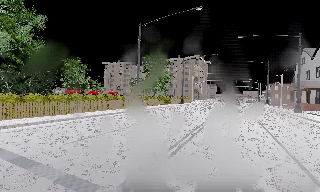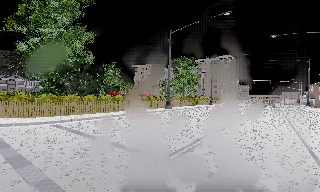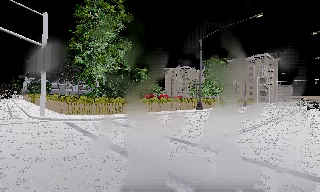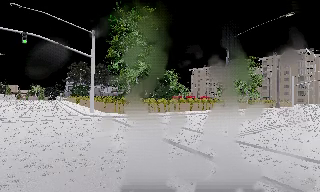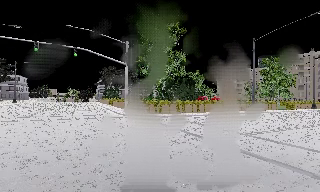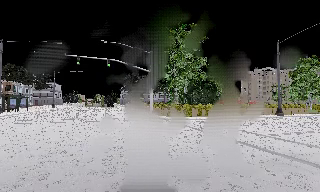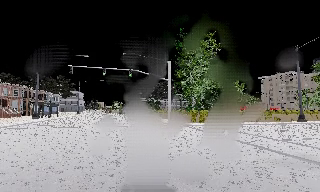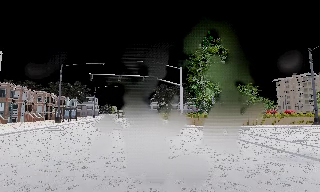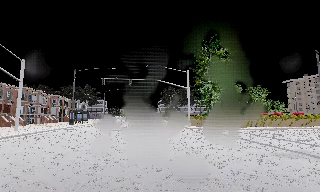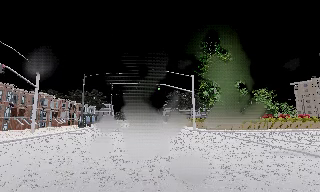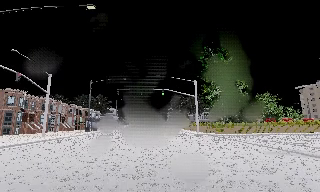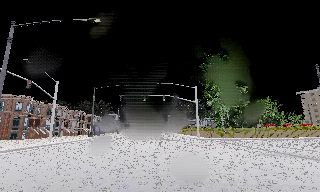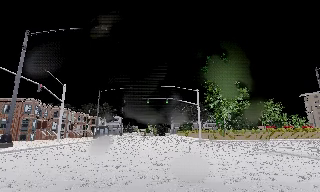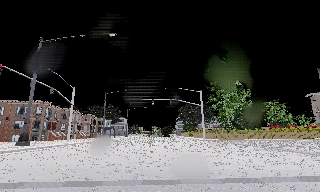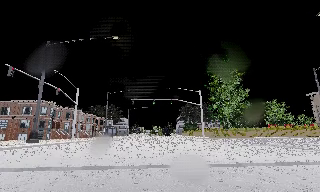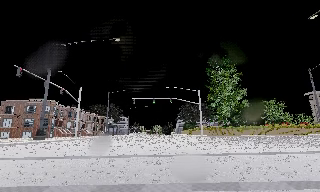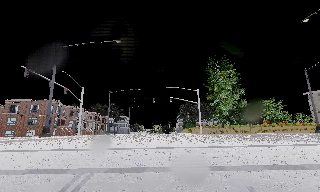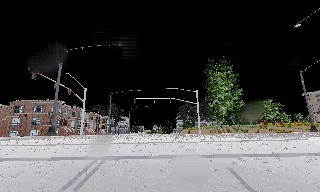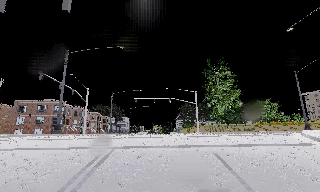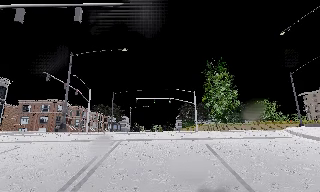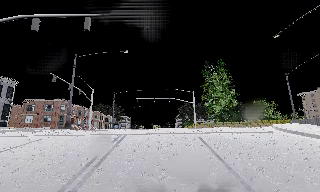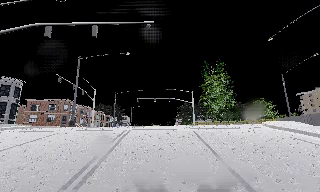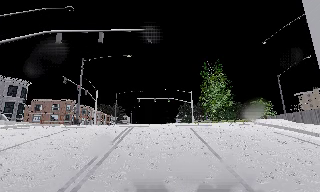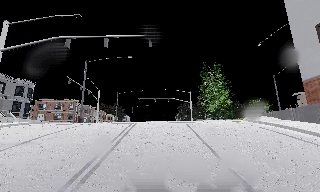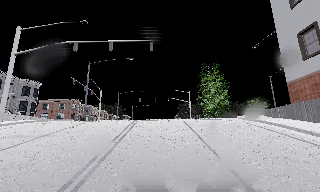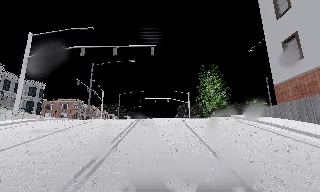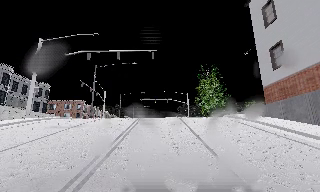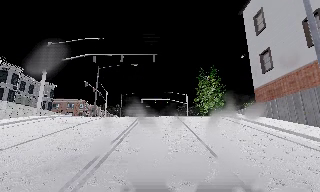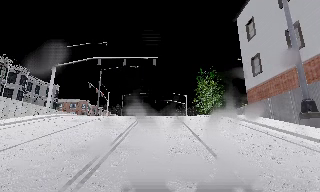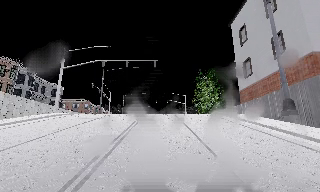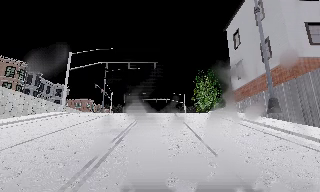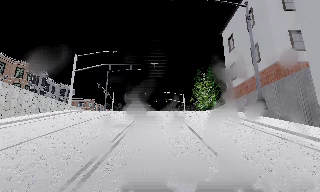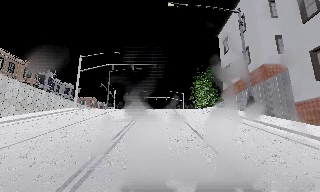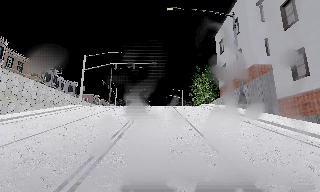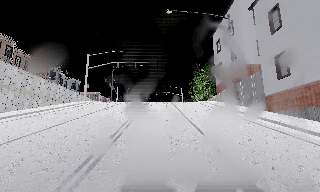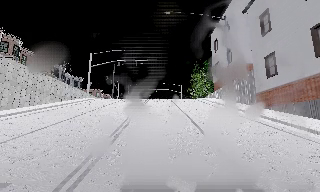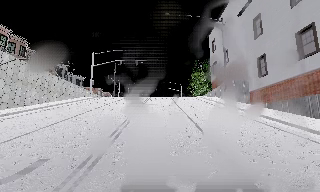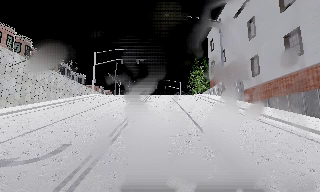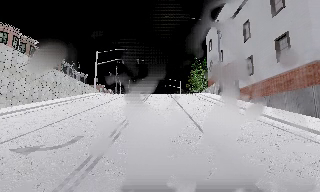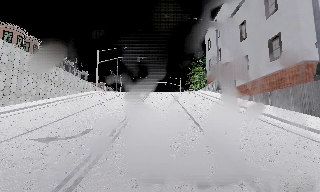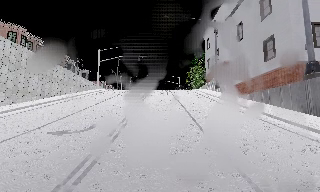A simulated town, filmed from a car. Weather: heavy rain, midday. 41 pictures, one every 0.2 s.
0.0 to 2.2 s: The camera pans to its left, which is counterclockwise from overhead, by about 60 degrees. It travels backward, about 14 m. It loses speed. Its aim tips upward by about 10 degrees, and the scene shifts downward.
2.2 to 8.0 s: The camera travels backward, about 30 m, so what stands in front gets smaller.
The film runs backward here.
